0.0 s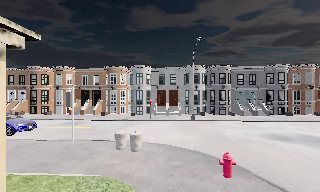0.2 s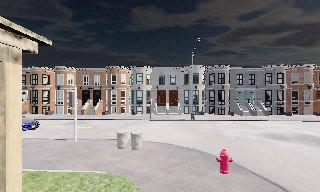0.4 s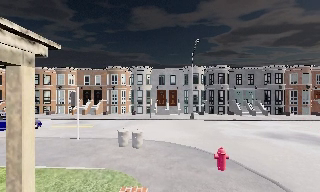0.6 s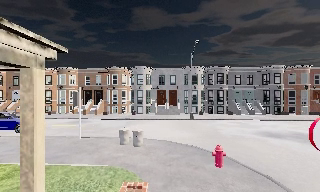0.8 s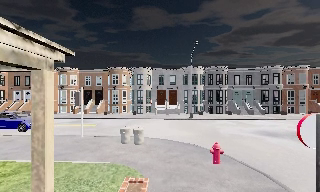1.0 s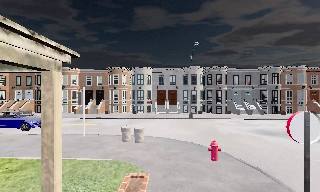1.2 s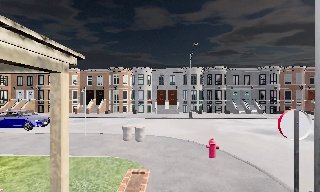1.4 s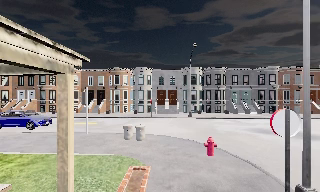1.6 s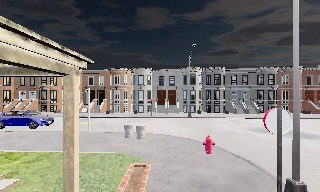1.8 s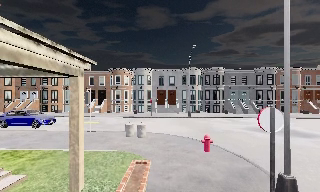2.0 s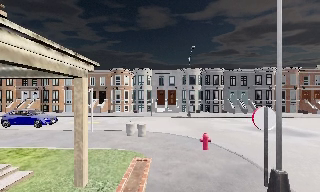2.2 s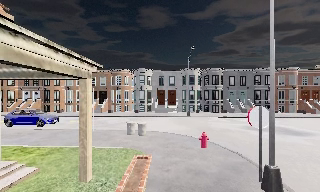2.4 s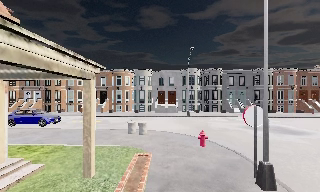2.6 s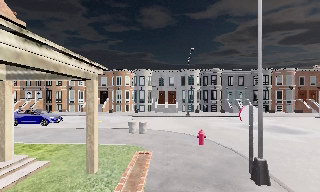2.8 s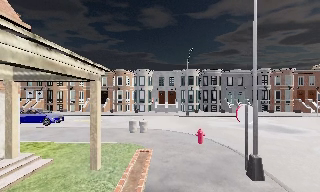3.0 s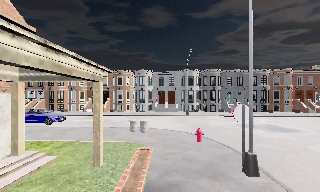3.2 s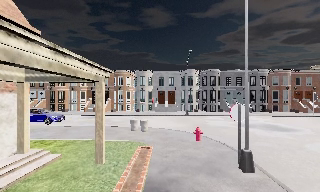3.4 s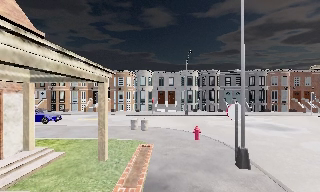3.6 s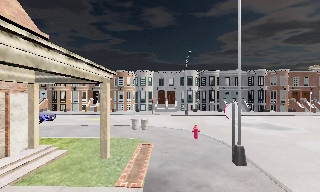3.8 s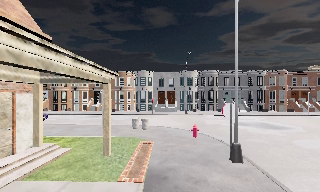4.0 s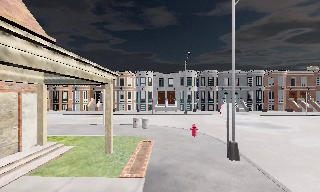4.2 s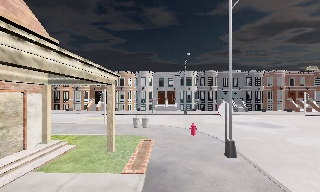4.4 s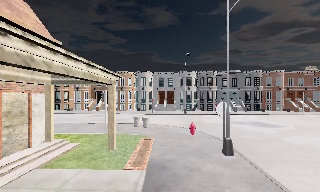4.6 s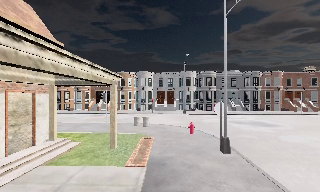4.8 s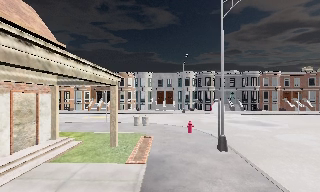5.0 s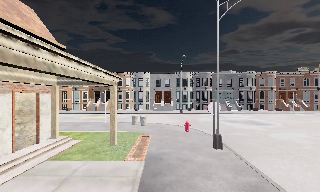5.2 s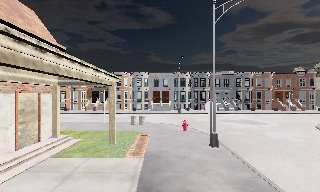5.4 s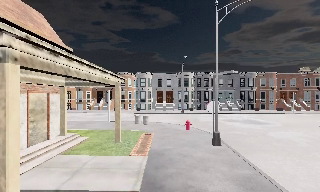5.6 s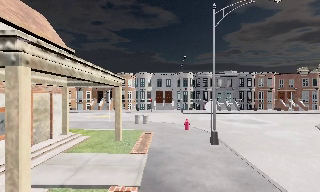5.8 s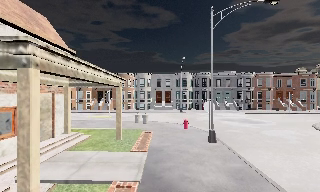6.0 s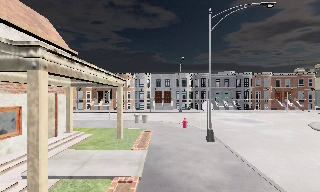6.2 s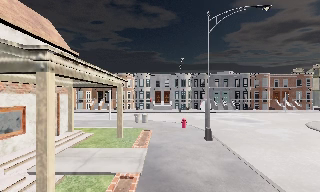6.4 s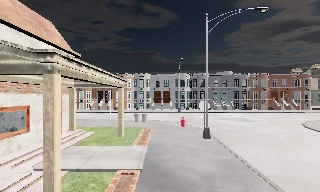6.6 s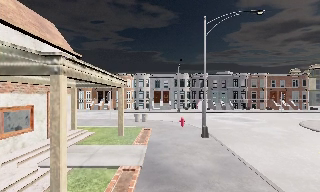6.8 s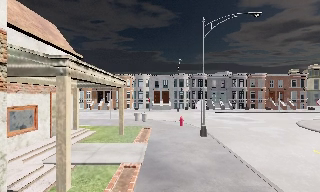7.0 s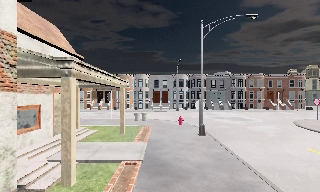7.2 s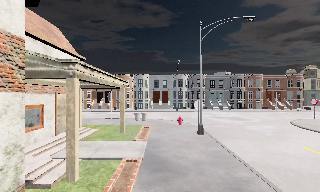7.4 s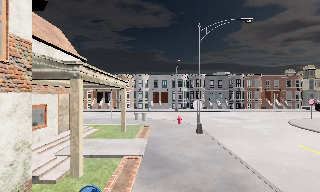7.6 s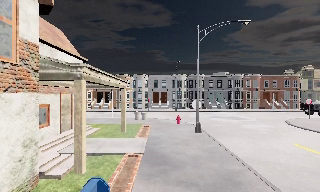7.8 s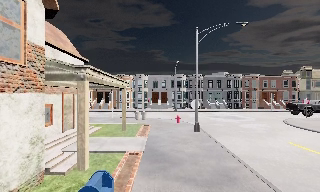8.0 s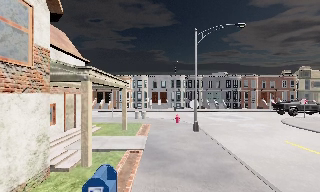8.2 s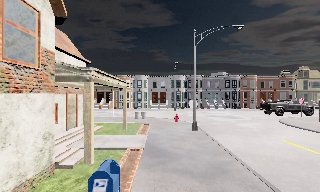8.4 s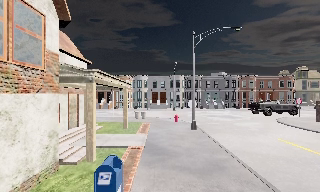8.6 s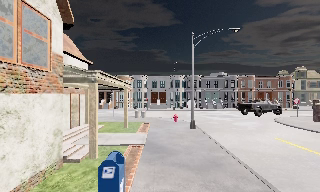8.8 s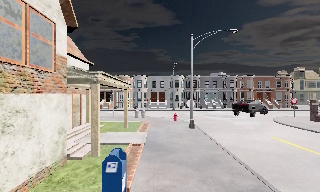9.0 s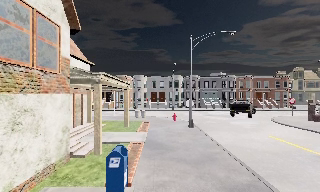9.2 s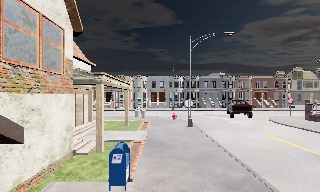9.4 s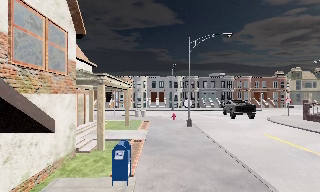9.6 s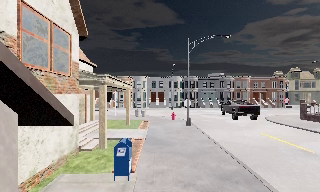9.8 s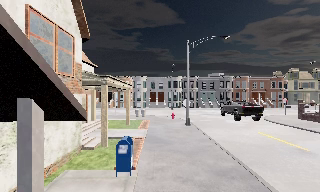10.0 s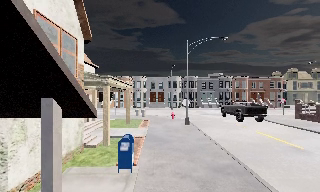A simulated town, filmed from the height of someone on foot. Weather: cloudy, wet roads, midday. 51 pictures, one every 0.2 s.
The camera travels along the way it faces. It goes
backward.
0.0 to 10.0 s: The camera travels backward, about 12 m, so what stands in front gets smaller.
The film runs backward here.
